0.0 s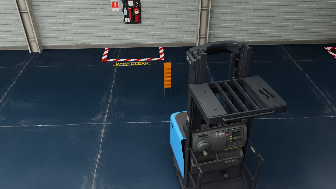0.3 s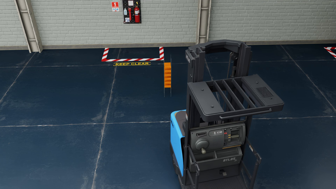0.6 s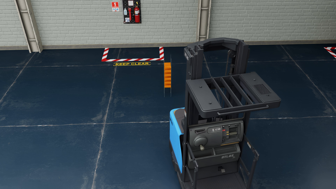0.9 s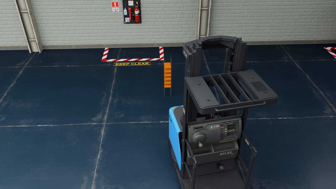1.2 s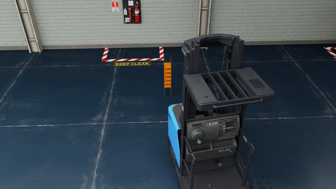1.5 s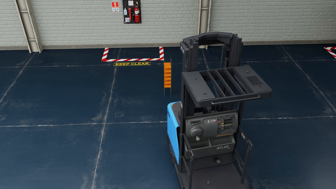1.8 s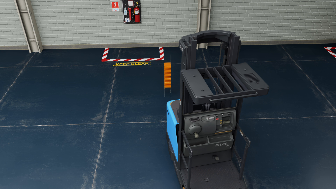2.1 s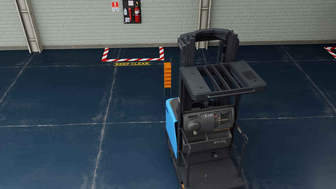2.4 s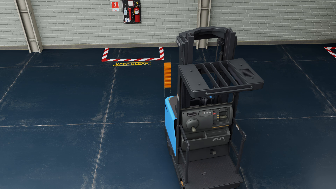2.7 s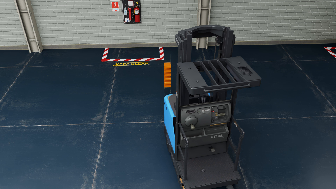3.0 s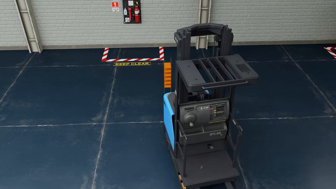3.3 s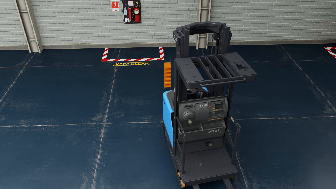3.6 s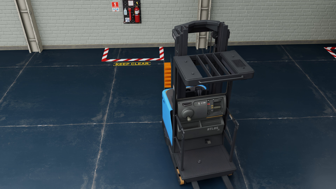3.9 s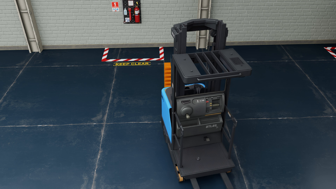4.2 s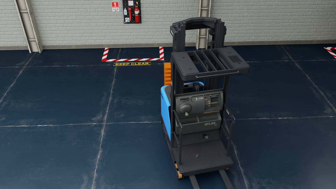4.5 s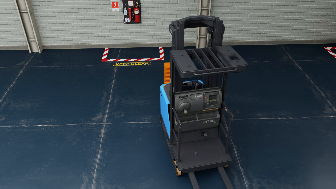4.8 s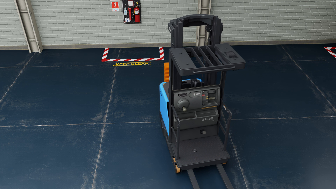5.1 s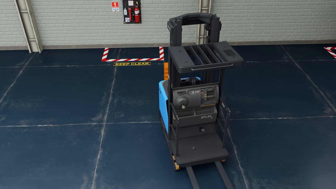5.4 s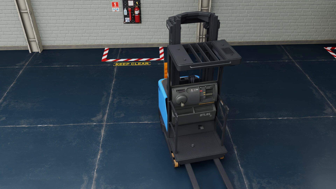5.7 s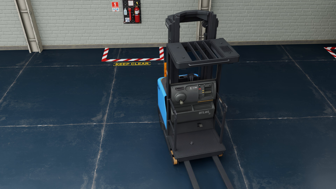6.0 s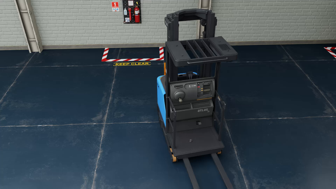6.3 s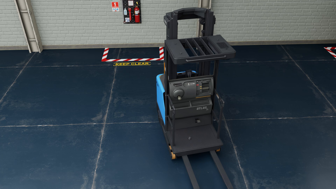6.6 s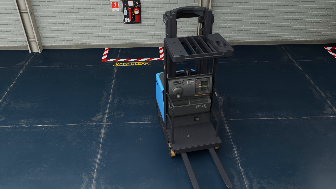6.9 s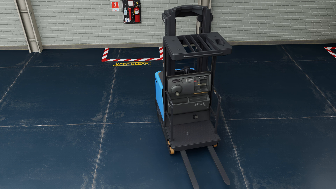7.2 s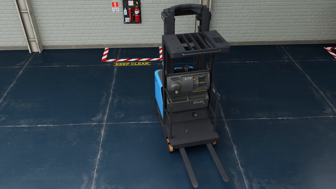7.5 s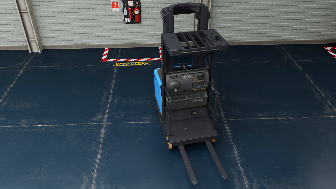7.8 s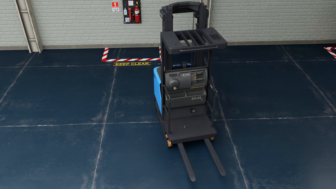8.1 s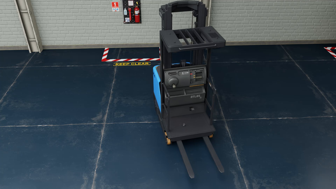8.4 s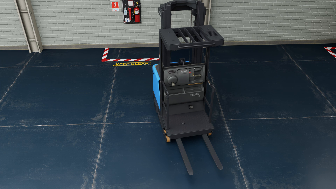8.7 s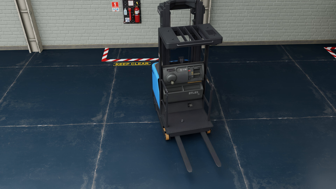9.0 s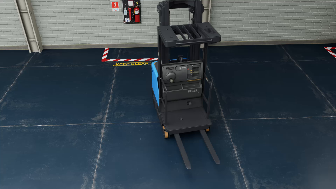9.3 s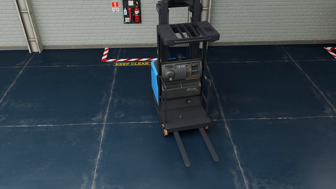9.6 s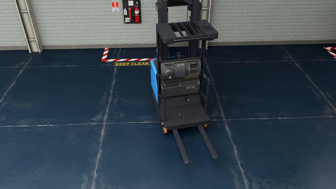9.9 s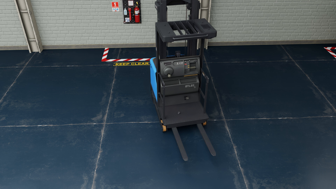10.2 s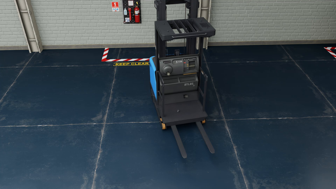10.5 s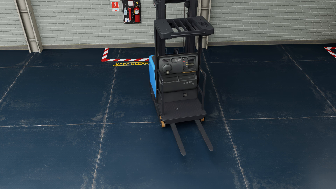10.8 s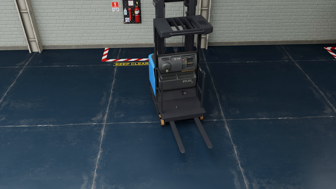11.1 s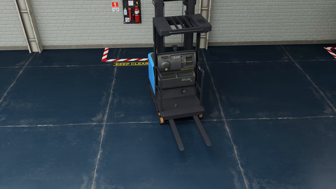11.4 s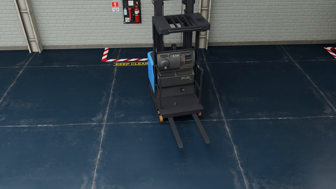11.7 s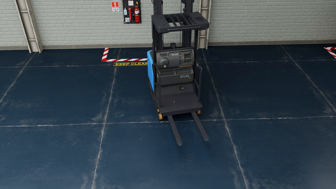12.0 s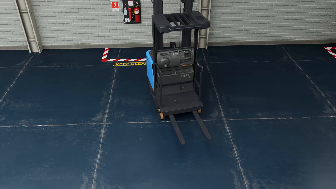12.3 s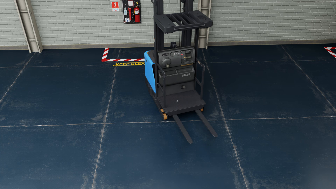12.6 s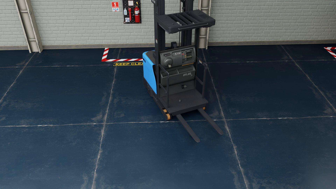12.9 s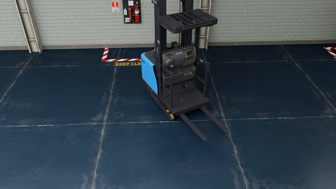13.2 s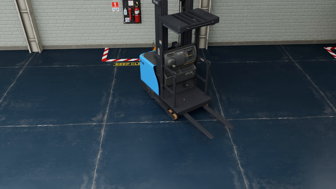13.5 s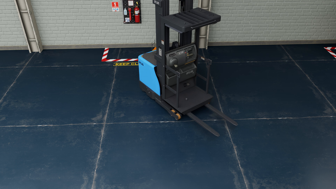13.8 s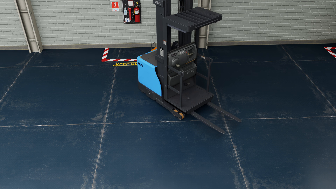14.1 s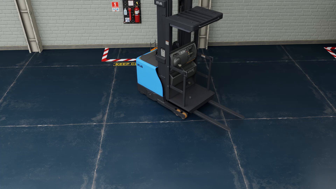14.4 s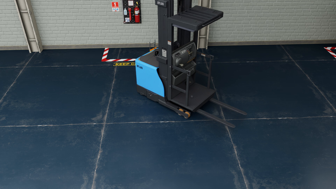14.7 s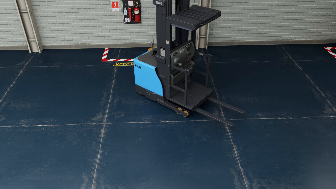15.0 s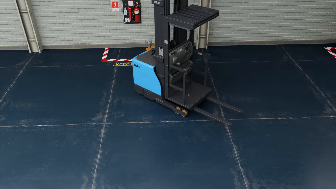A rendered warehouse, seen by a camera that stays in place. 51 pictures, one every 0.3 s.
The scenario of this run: A forklift runs into an object in its way.
